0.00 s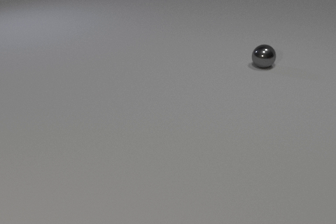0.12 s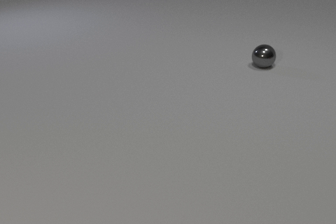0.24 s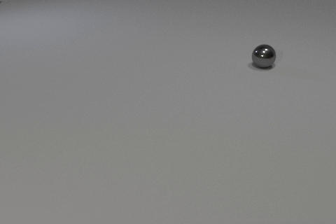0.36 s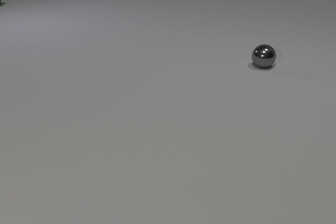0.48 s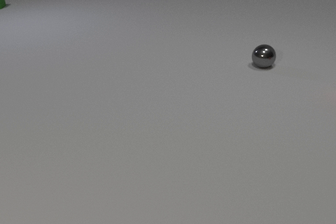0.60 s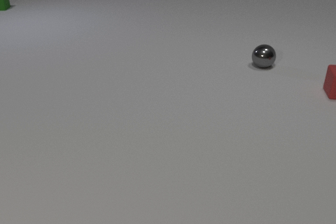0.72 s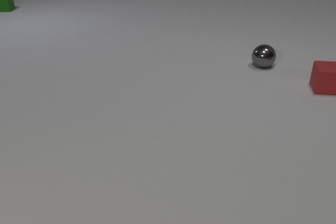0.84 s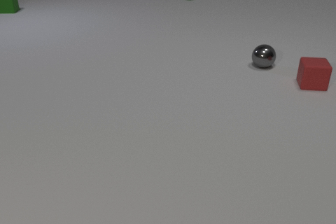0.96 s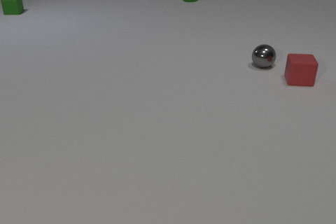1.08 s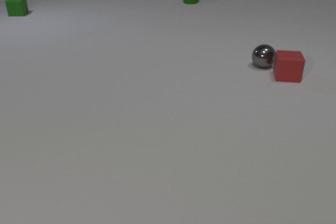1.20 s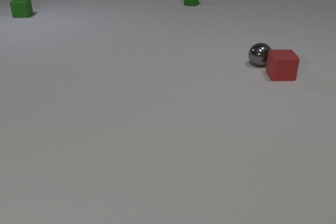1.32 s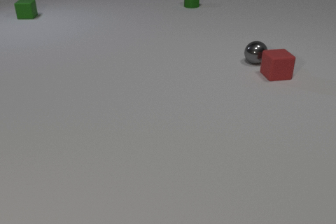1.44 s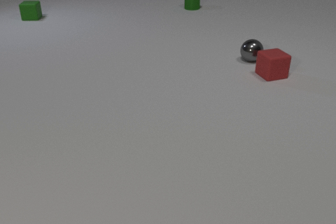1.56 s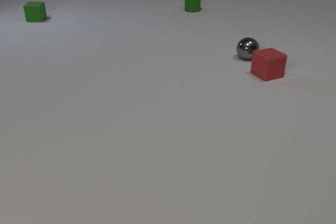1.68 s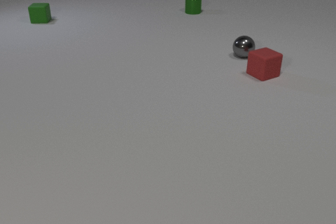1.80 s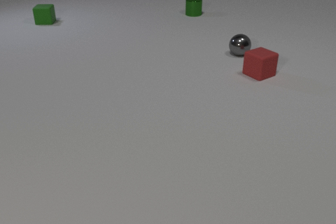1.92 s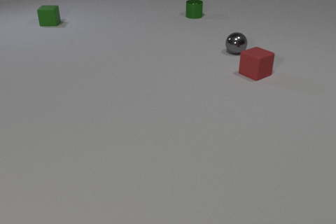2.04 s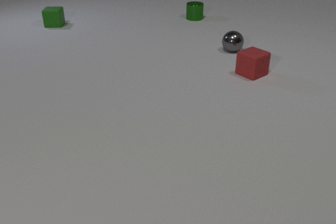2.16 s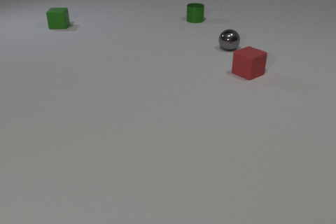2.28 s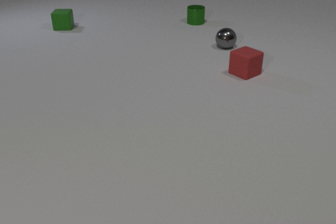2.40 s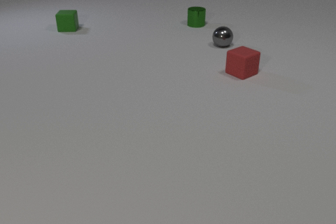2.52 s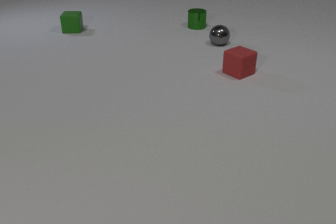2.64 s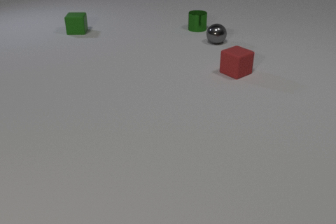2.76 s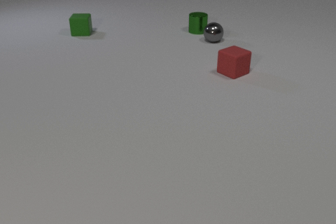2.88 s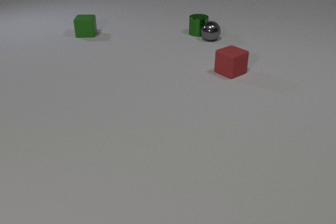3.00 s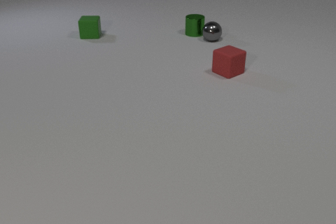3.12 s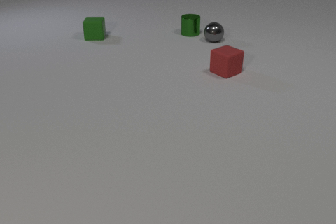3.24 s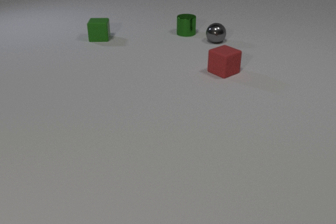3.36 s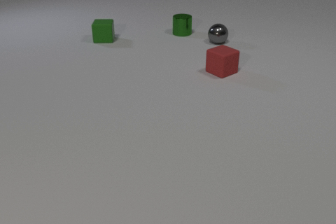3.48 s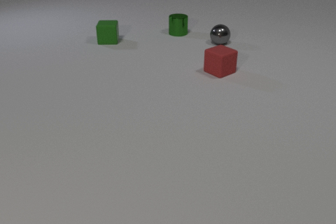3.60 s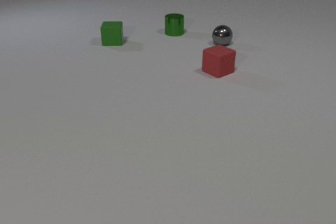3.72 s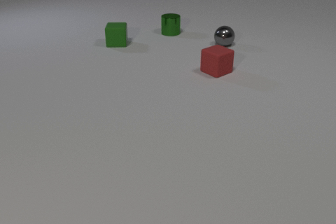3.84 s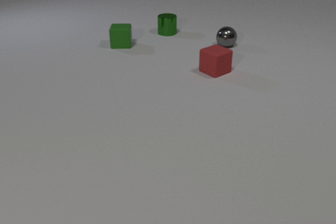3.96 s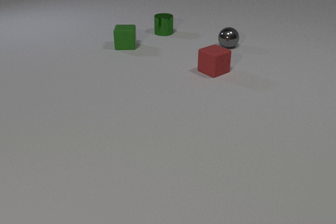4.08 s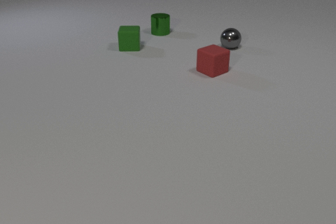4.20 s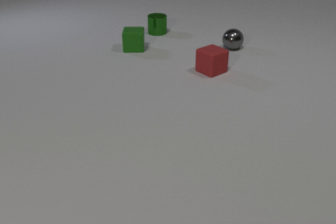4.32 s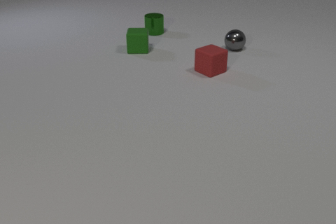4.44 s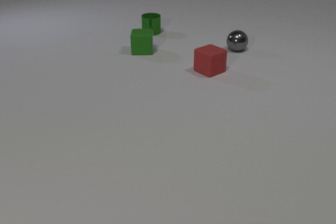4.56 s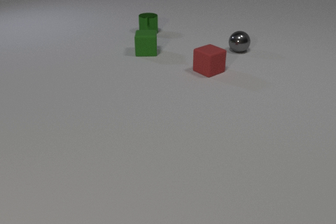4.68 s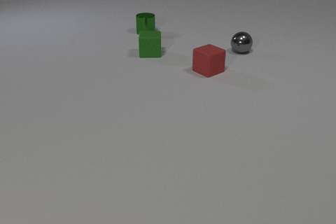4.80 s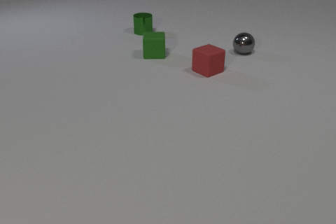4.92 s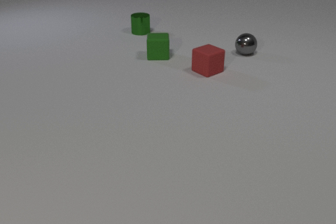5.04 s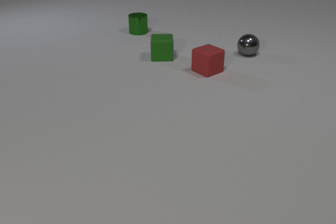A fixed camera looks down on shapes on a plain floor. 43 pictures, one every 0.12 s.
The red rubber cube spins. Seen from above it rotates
counterclockwise.
The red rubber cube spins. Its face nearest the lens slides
to the right.
0.00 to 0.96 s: The red rubber cube comes in at the right edge, slides to the left and away from the camera. The green metal cylinder comes in at the top edge, slides toward the camera. The green rubber cube comes in at the left edge, slides toward the camera and to the right.
0.96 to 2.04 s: The red rubber cube slides to the left, spins so that its near face slides to the right, counterclockwise seen from above. The gray metal sphere rolls away from the camera and to the left. The green metal cylinder slides toward the camera. The green rubber cube slides toward the camera and to the right. The red rubber cube and the gray metal sphere collide.
2.04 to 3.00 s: The red rubber cube slides to the left. The gray metal sphere rolls away from the camera and to the left. The green metal cylinder slides toward the camera. The green rubber cube slides toward the camera and to the right. The gray metal sphere and the green metal cylinder collide.
3.00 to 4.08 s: The red rubber cube slides to the left. The gray metal sphere rolls toward the camera and to the right. The green metal cylinder slides to the left. The green rubber cube slides toward the camera and to the right.
4.08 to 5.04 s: The red rubber cube slides to the left. The gray metal sphere rolls to the right and toward the camera. The green metal cylinder slides to the left. The green rubber cube slides to the right and toward the camera.
What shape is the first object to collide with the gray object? cube.
How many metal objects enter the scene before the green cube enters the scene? 0.
How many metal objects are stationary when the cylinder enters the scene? 1.
